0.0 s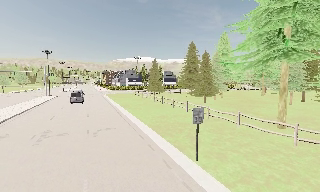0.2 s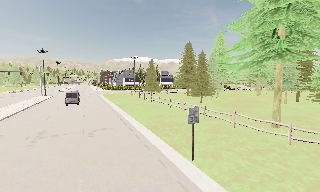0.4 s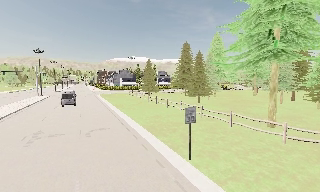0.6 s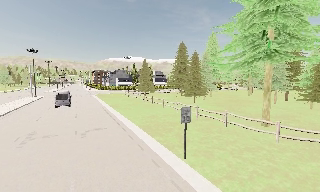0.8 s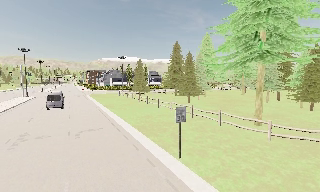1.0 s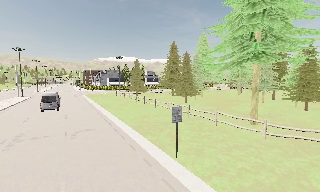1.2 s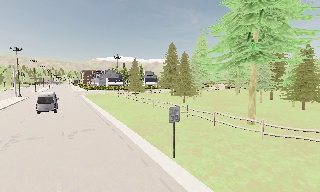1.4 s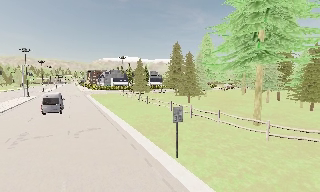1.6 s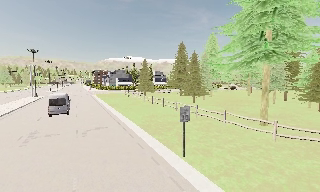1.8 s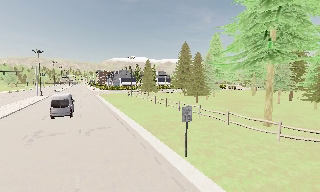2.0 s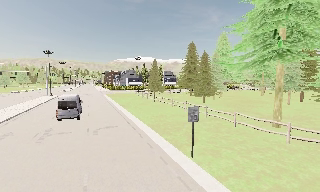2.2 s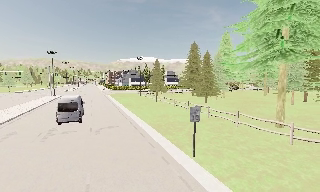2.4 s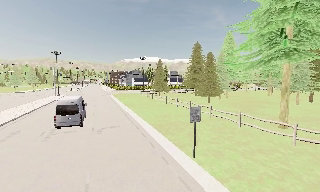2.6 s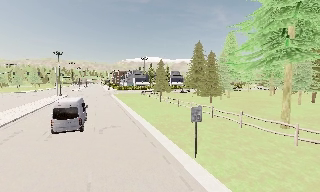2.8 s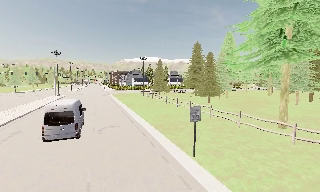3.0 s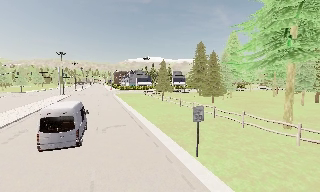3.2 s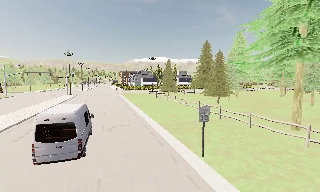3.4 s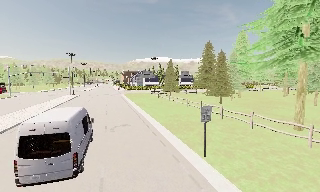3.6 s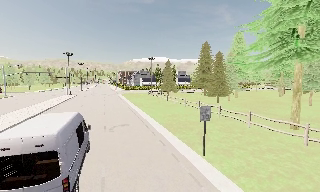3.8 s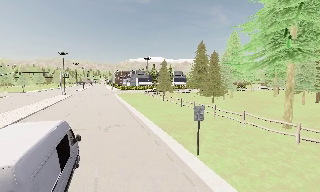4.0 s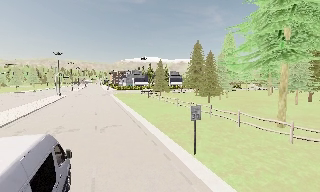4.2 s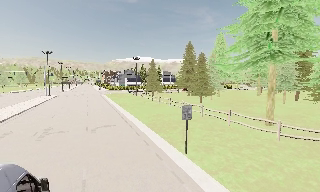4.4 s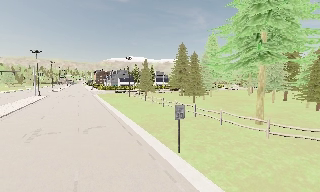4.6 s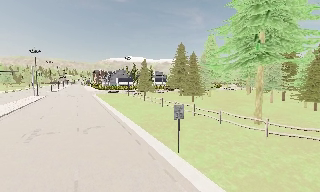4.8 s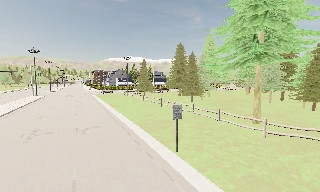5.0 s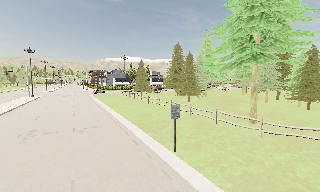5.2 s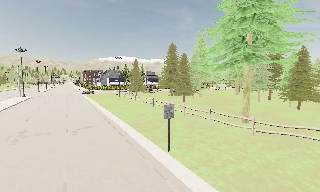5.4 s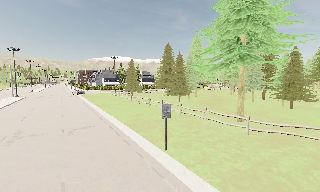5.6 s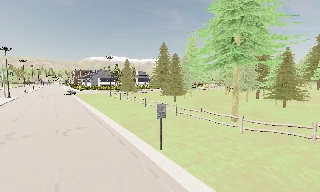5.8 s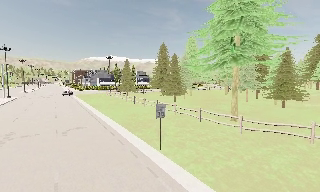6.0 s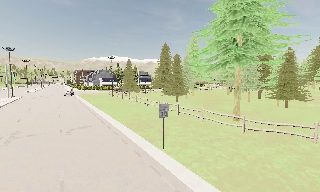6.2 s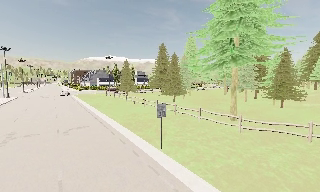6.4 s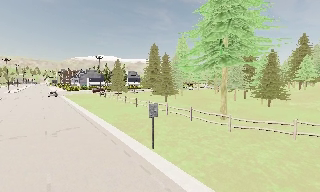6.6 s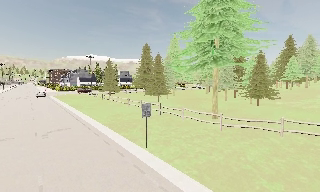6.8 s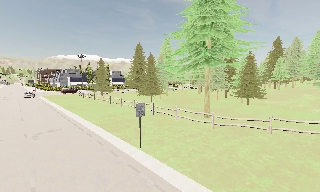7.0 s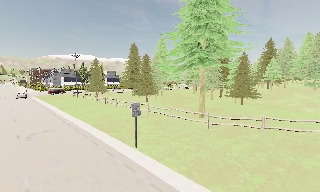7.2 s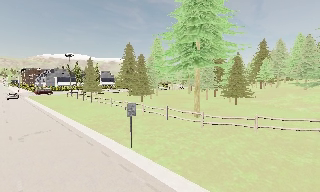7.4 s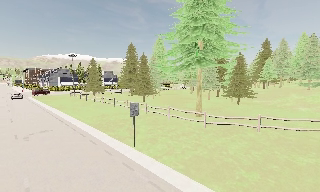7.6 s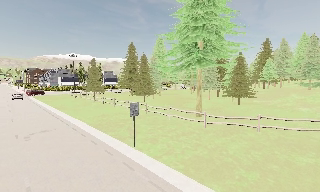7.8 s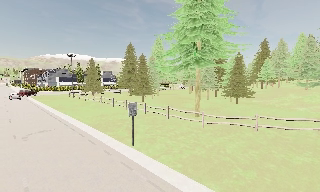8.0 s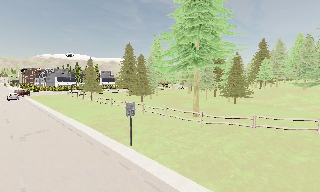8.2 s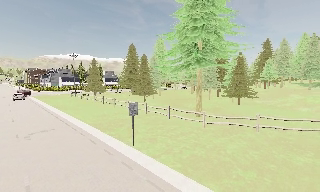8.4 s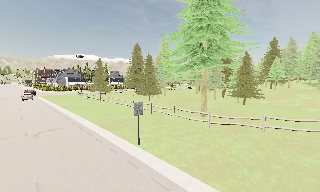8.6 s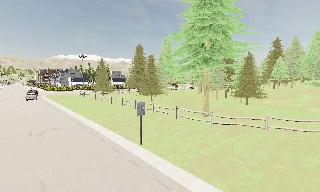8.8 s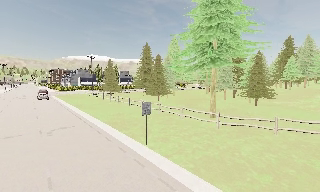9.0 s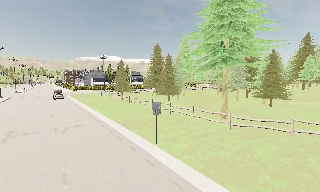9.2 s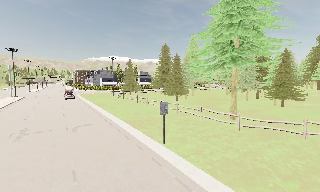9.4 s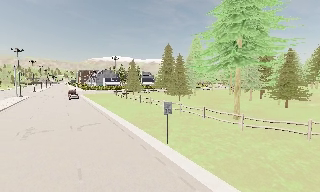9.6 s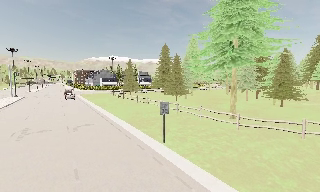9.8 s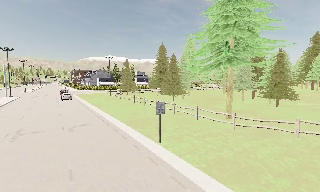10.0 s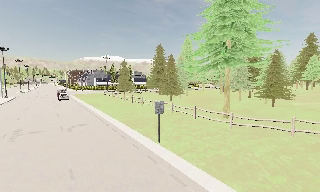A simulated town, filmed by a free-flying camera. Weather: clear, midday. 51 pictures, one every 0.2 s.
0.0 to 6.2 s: The camera travels backward, about 1.5 m, so what stands in front gets smaller.
6.2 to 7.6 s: The camera pans to its right, which is clockwise from overhead, by about 10 degrees.
7.6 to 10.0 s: The camera shifts only a little, or ends up much as it began.
The film runs backward here.
